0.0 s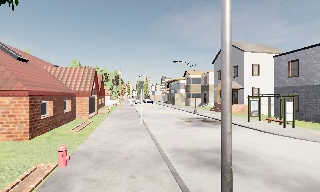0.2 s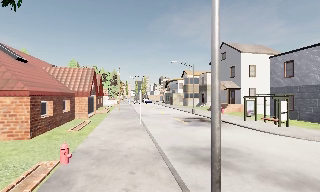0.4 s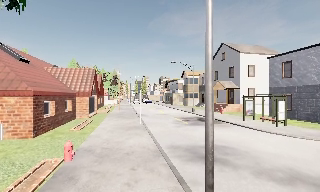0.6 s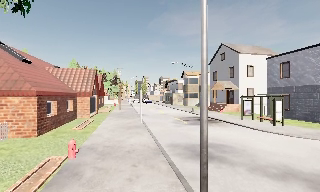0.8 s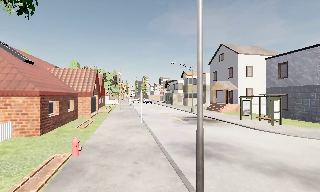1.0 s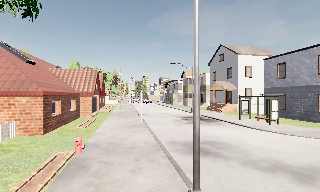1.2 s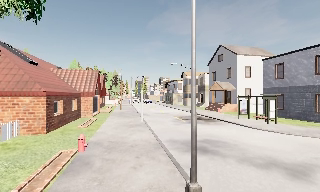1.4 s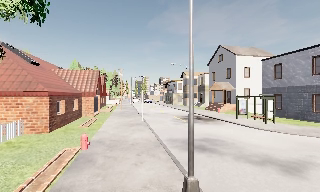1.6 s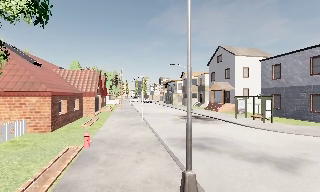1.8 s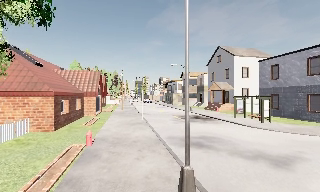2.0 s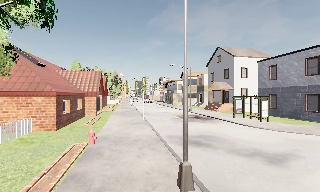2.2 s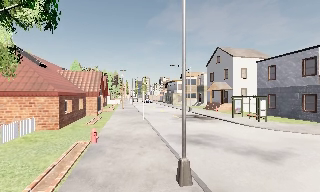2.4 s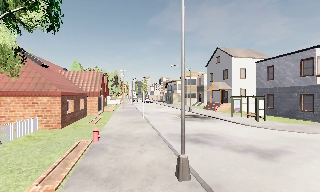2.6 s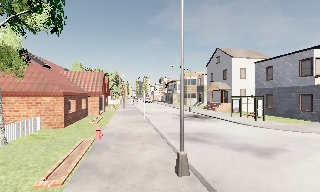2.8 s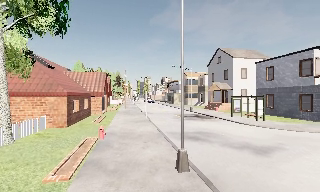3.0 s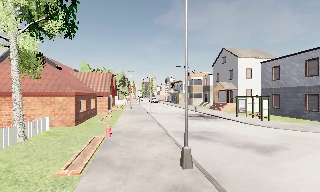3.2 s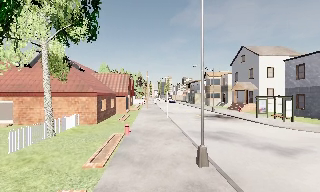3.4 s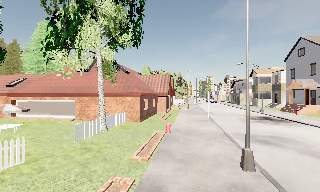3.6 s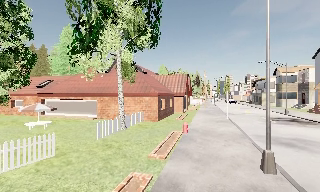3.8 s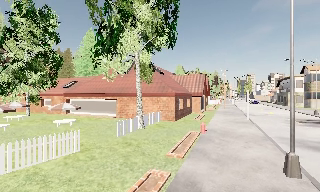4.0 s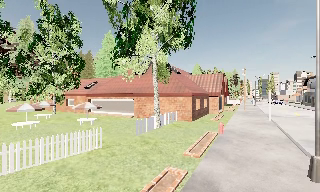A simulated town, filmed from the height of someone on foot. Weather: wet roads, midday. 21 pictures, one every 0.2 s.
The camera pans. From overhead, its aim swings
counterclockwise.
The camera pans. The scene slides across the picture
to the right.
0.0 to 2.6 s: The camera travels backward, about 3.5 m, so what stands in front gets smaller.
2.6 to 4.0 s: The scene slides to the right, as the camera pans about 40 degrees to its left. It travels backward, about 1.5 m.
The film runs backward here.
